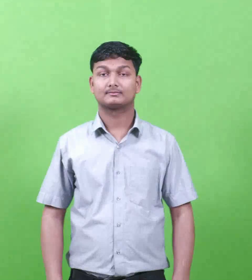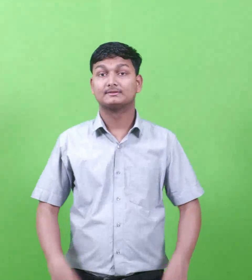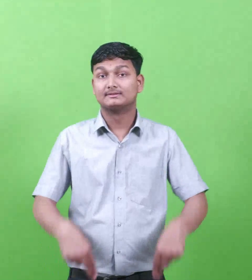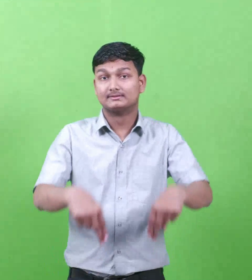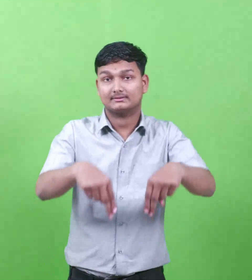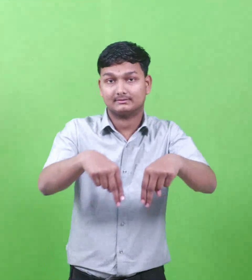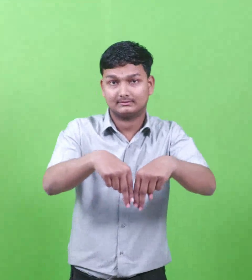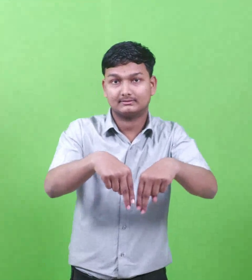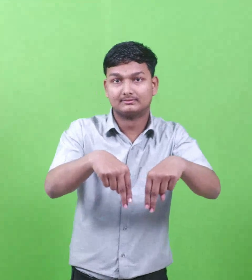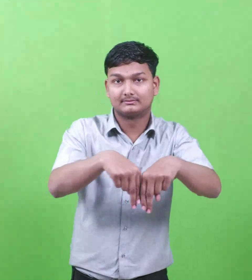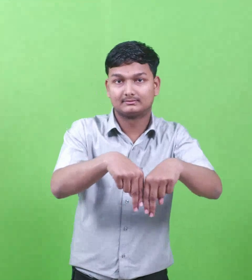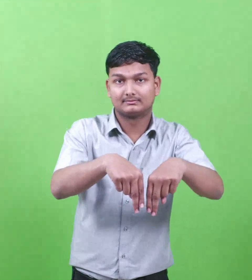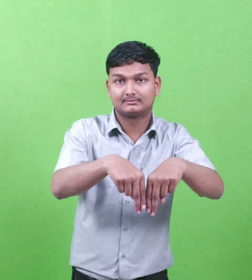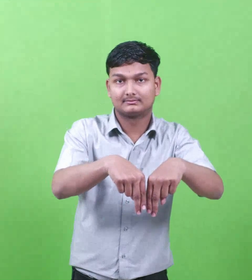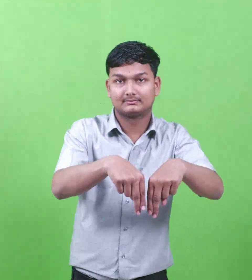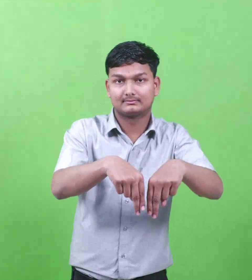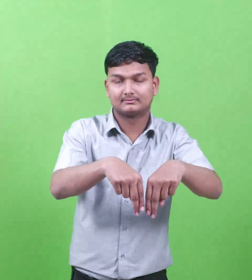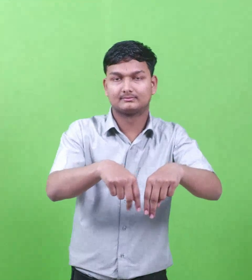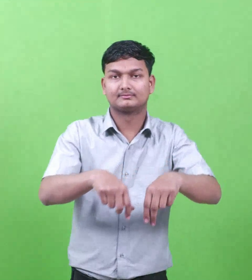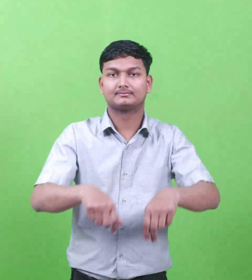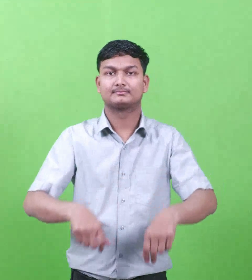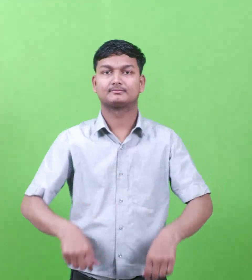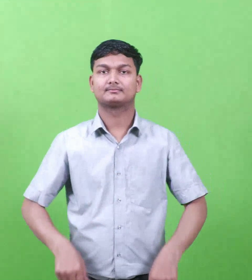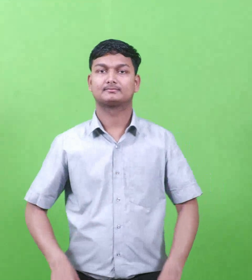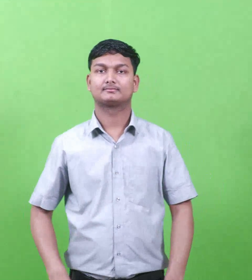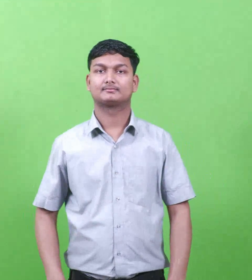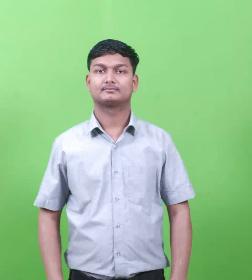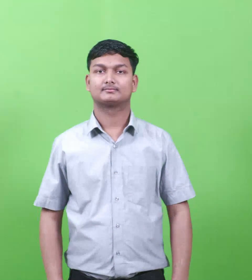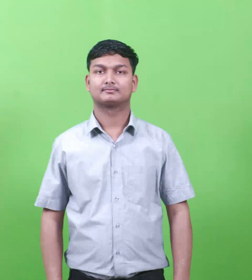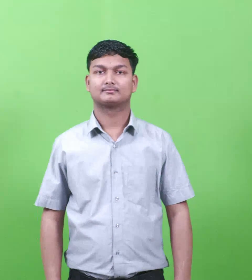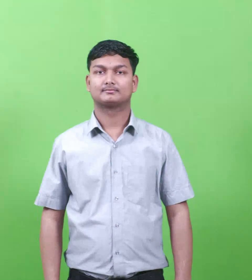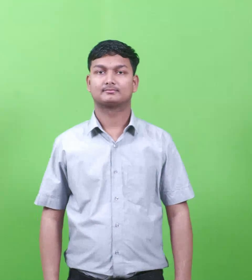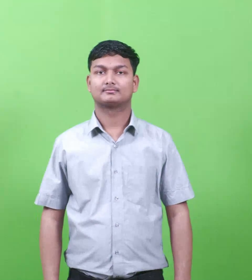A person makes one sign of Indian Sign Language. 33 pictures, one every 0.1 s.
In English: nun
